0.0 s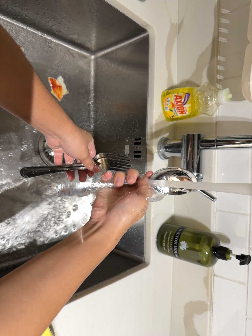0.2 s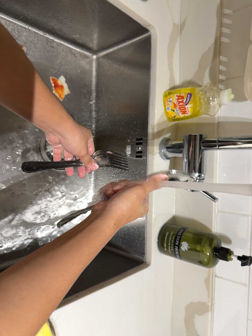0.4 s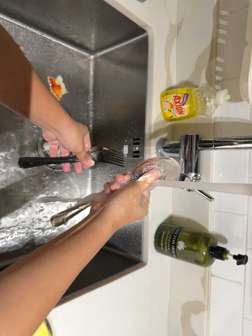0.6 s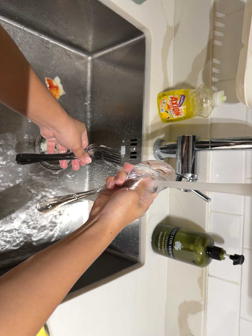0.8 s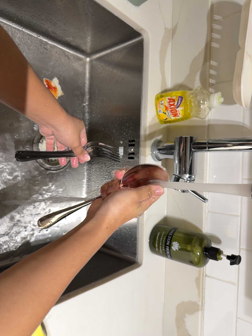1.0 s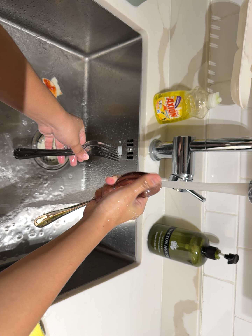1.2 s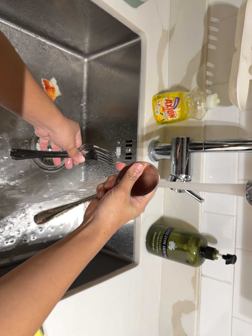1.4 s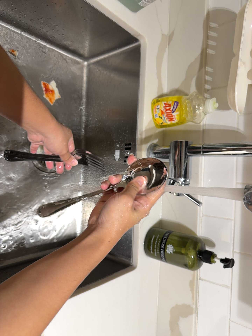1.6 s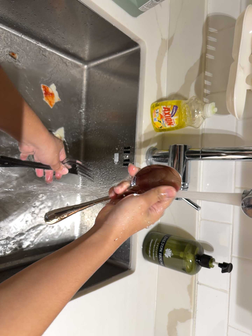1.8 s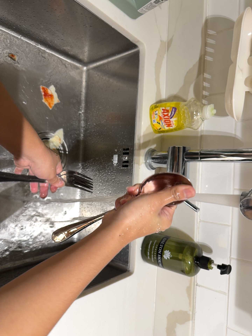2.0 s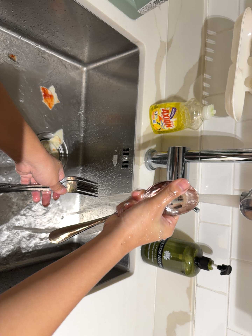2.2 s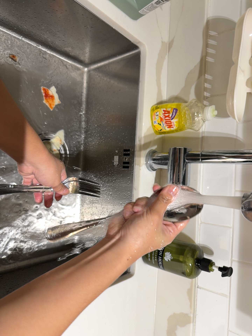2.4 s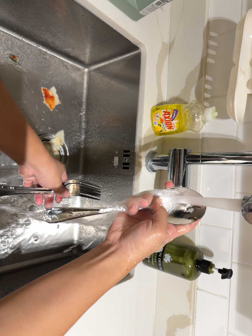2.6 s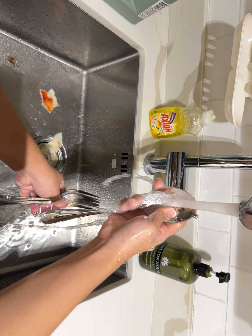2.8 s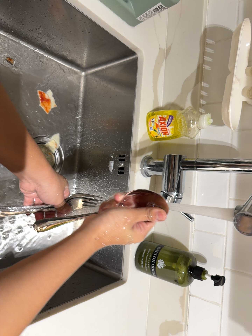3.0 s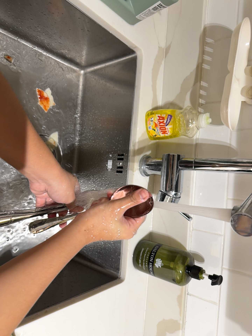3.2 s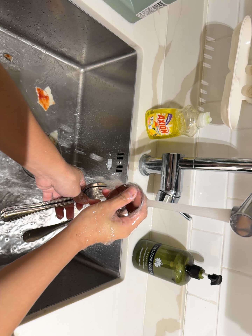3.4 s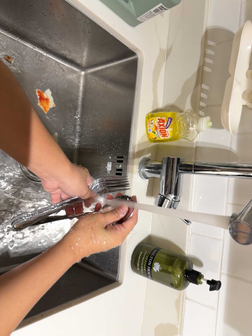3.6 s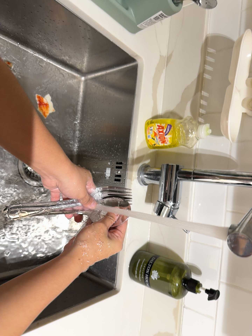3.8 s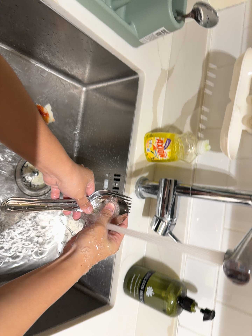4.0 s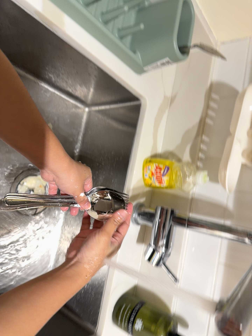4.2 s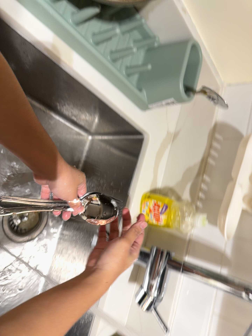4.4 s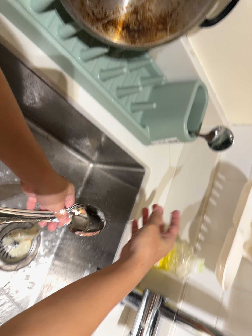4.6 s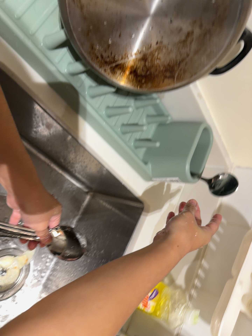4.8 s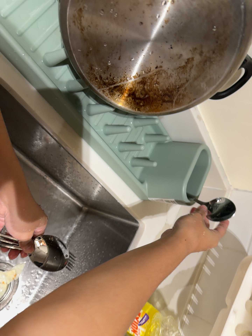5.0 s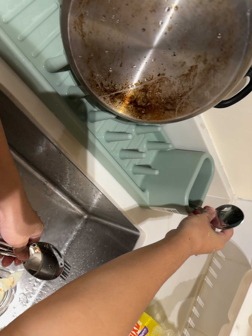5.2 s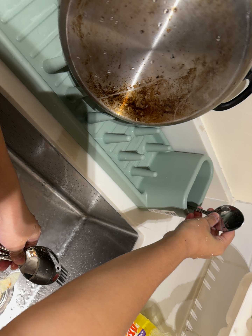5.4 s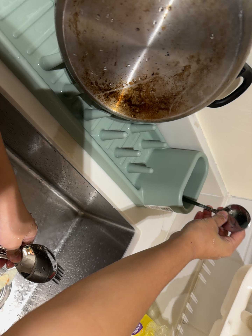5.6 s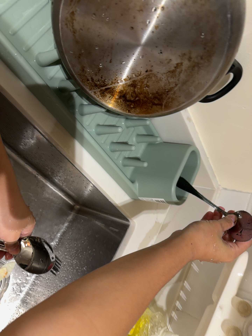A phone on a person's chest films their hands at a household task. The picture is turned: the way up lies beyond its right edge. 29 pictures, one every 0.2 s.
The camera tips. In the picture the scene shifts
downward.
The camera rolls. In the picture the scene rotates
clockwise.
0.0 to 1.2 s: The camera shifts only a little, or ends up much as it began.
1.2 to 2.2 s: The camera keeps its place and its aim.
2.2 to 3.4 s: The camera shifts only a little, or ends up much as it began.
3.4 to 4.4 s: The camera travels toward the top of its view, about 12 cm, so close, fixed things drift downward. Its aim tips toward the top of its view by about 15 degrees, and the scene shifts downward. It rolls about its line of sight by about 15 degrees, and the scene rotates clockwise.
4.4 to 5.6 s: The camera rolls about its line of sight by about 10 degrees, and the scene rotates clockwise.
The film runs backward here.
